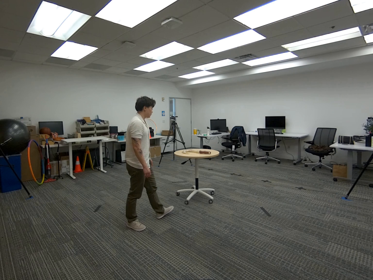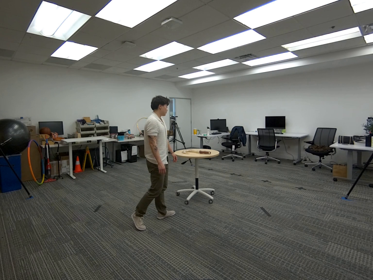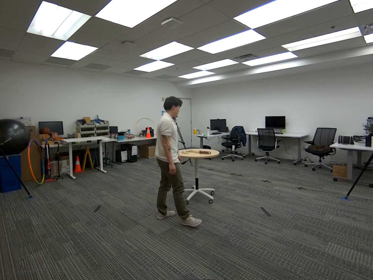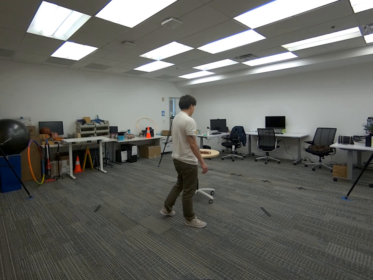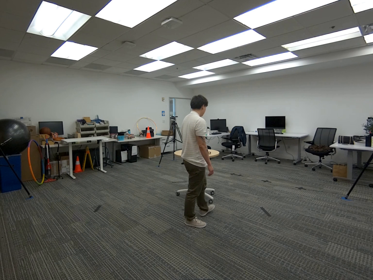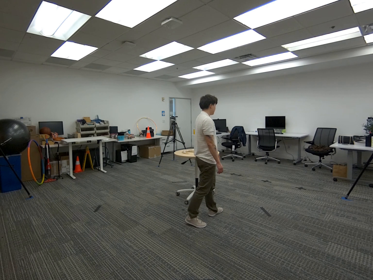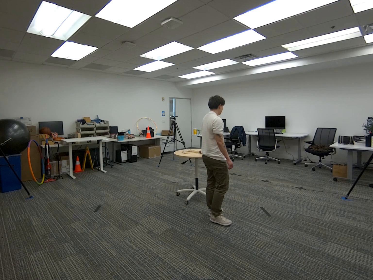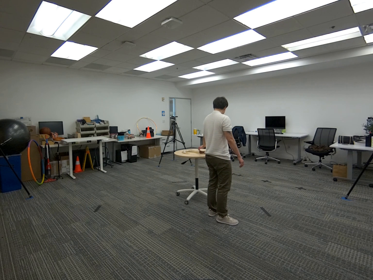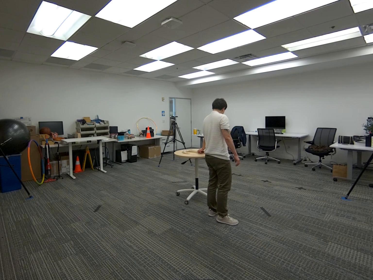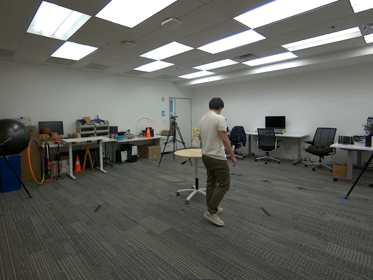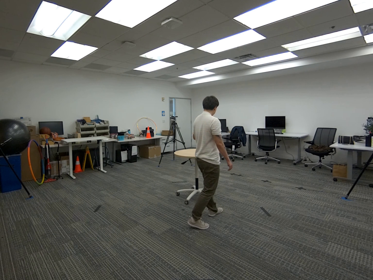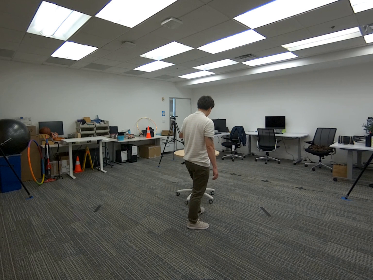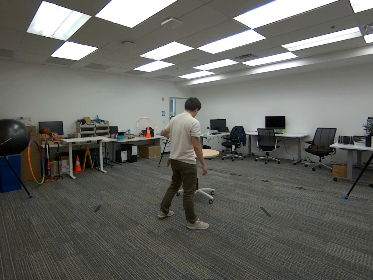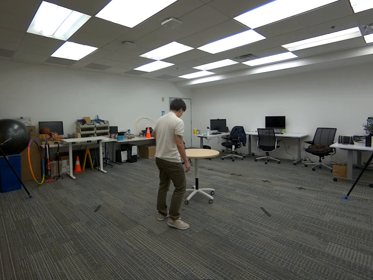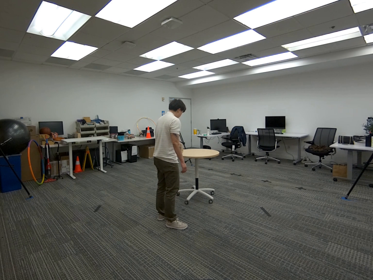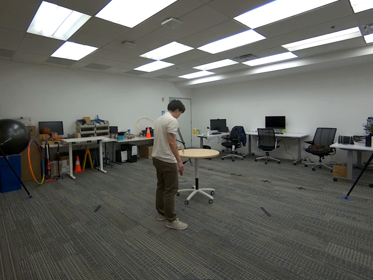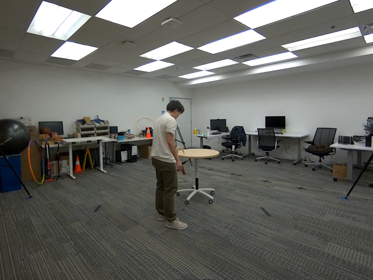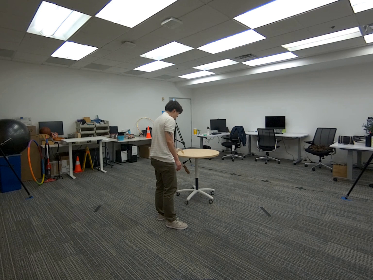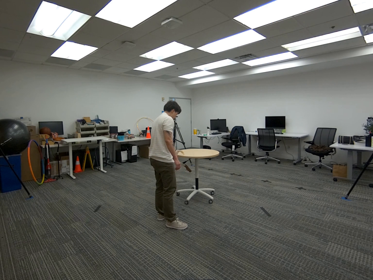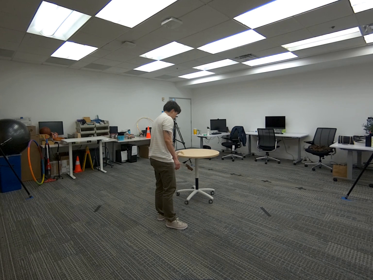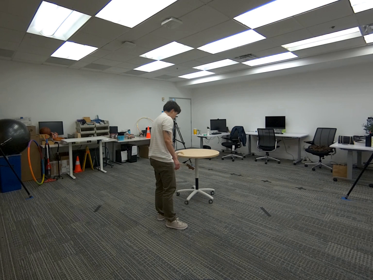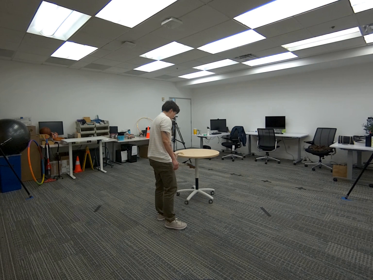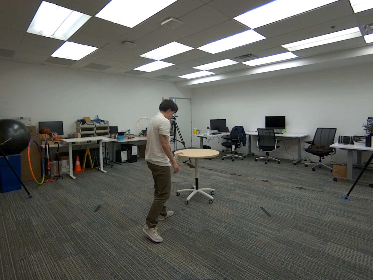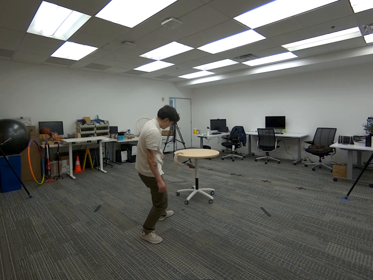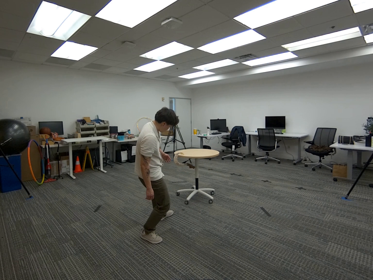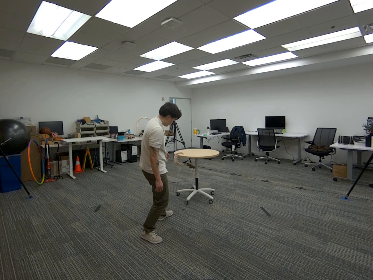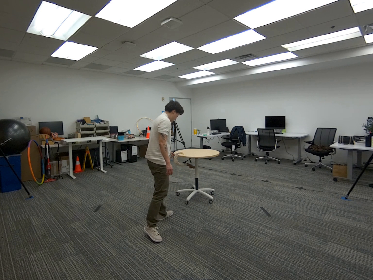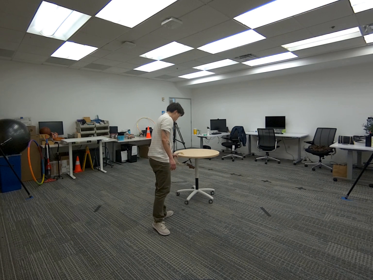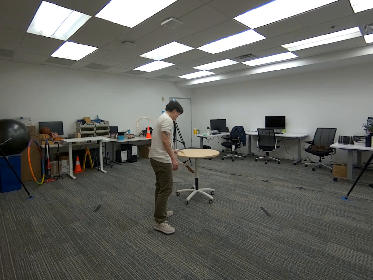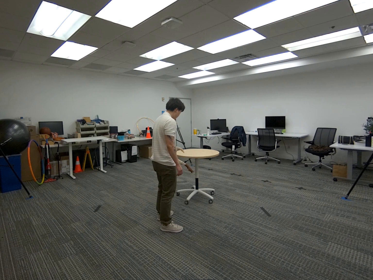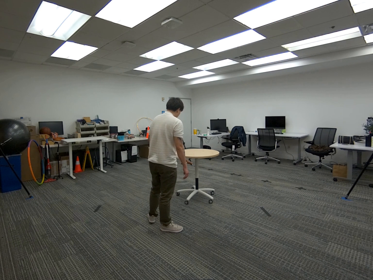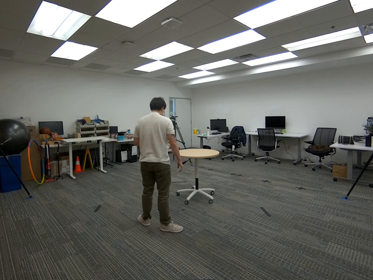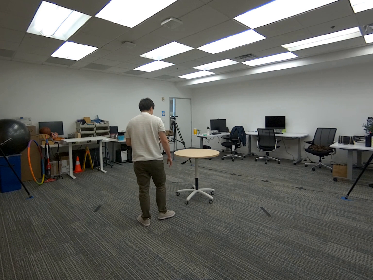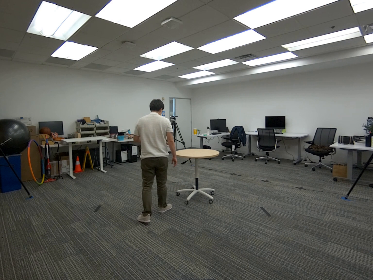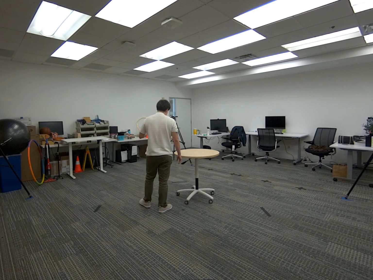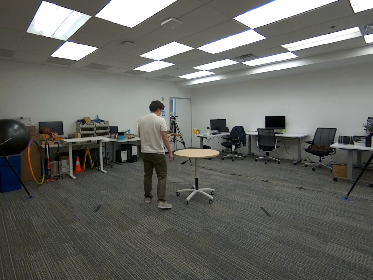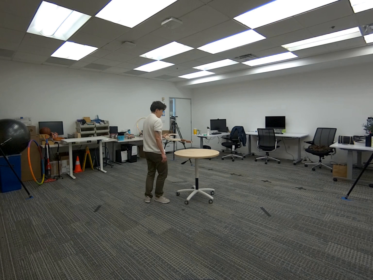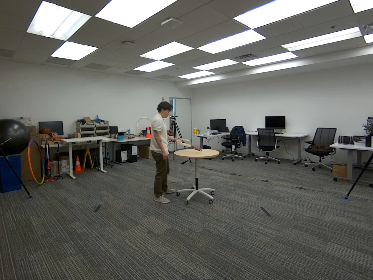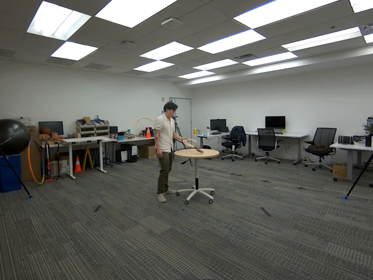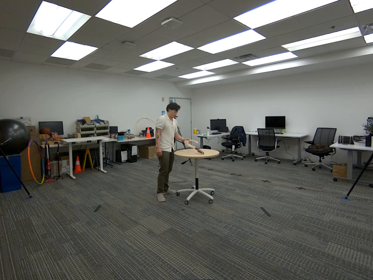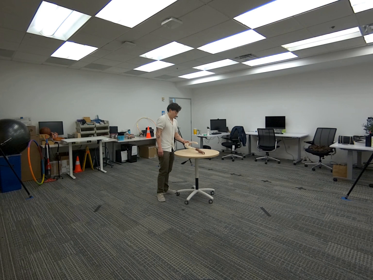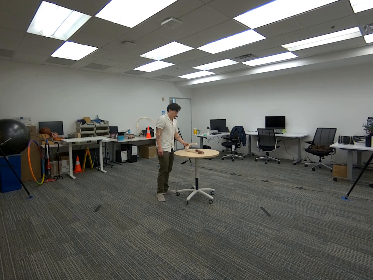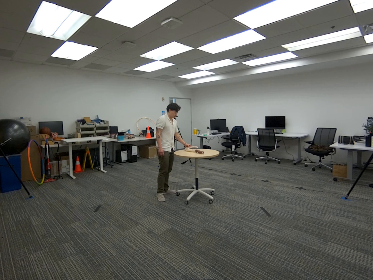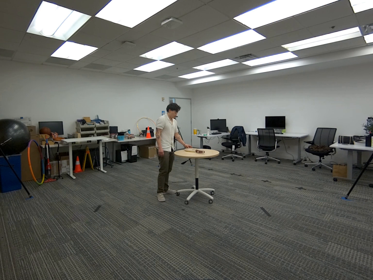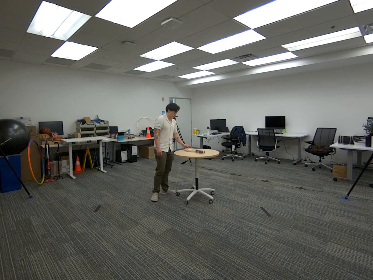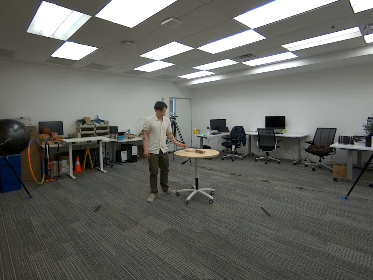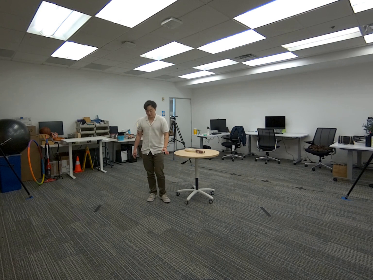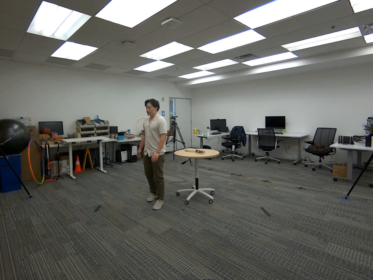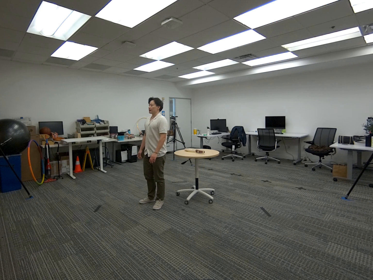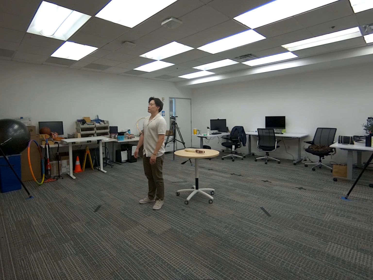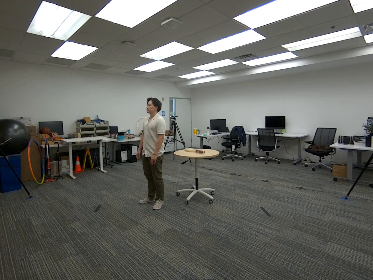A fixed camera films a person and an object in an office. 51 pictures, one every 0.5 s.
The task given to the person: Walk over to the Big Fish Hook on the round table and using your left hand grasp the Big Fish Hook and balance the Big Fish Hook from the hook on the edge of the round table. Once the hook is stable grasp the Big Hook again and place on the round table.
